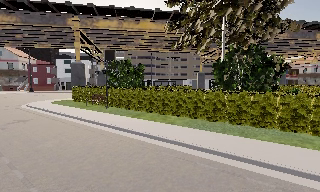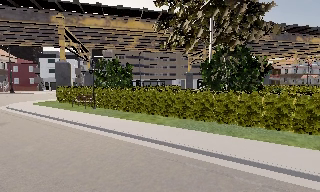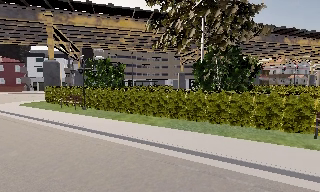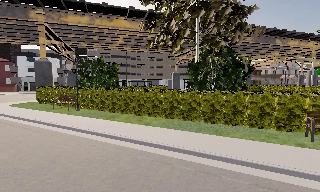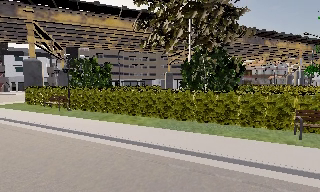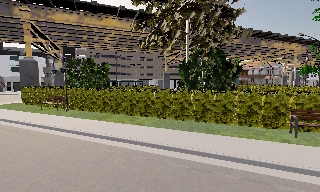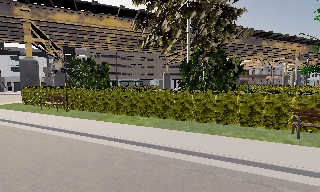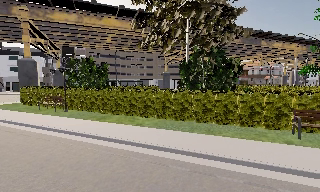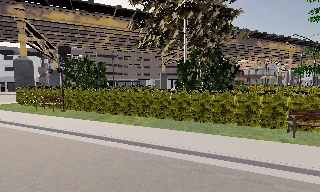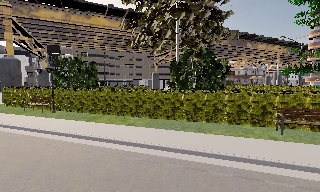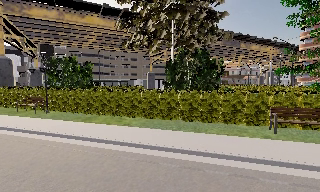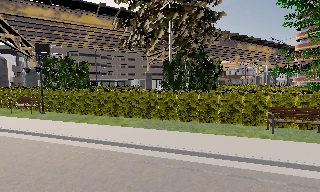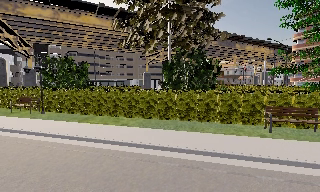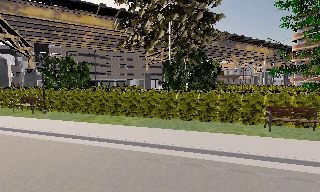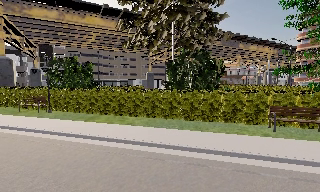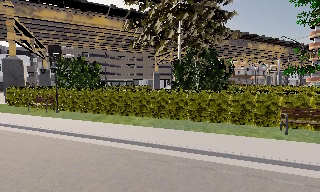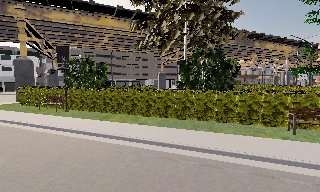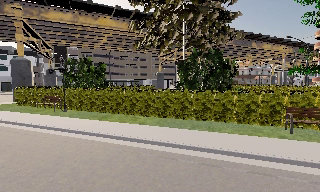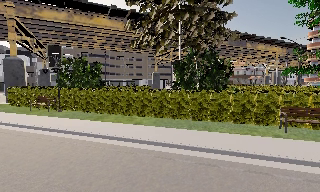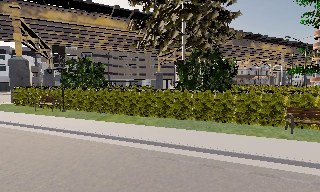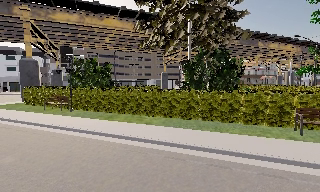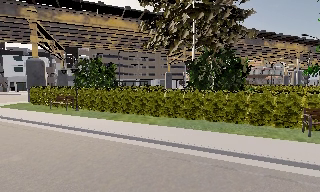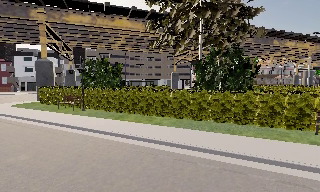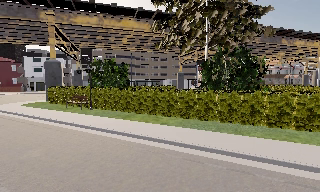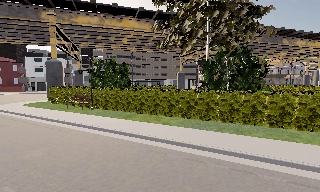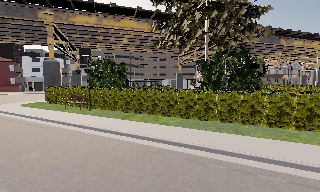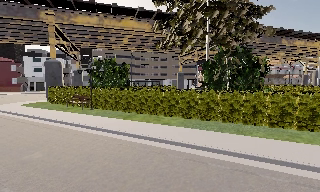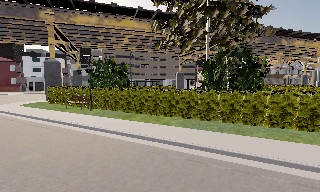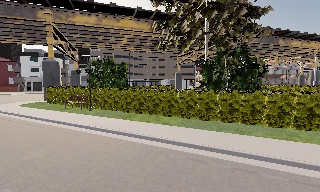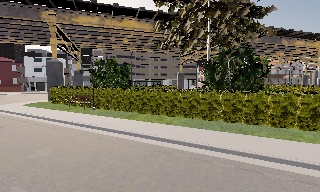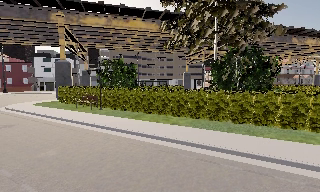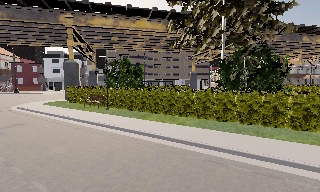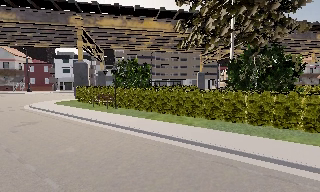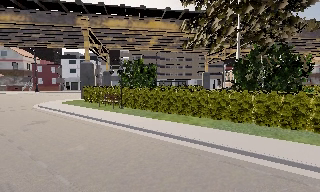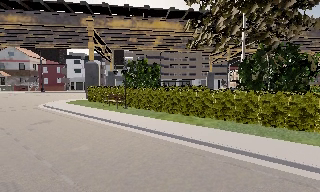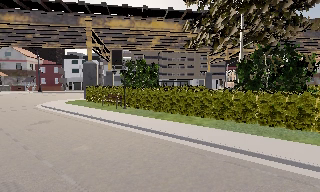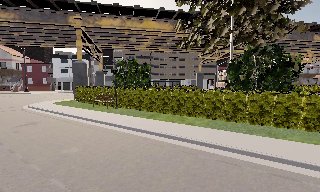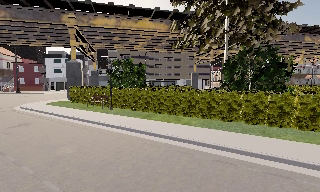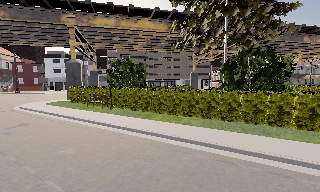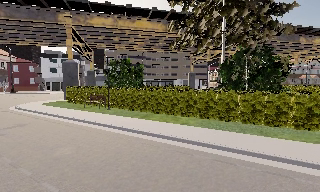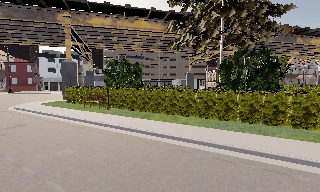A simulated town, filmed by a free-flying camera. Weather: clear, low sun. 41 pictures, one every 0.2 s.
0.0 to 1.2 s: The camera swings to its right by about 10 degrees, and the scene slides to the left.
1.2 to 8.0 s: The camera travels to its left, about 1.5 m, so close, fixed things drift to the right.
The film runs forward here.
